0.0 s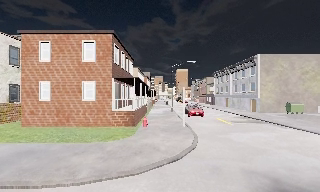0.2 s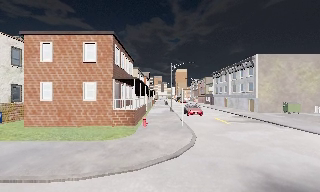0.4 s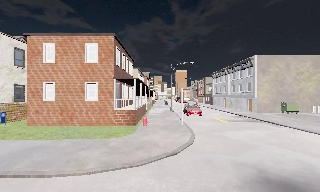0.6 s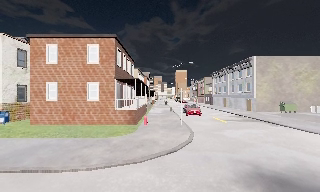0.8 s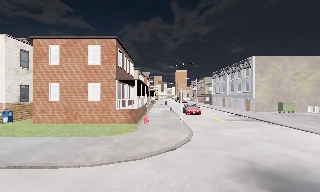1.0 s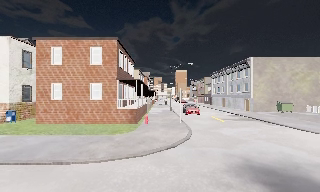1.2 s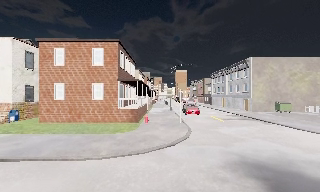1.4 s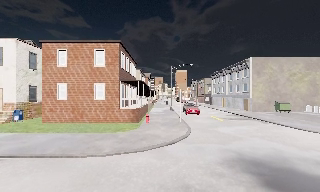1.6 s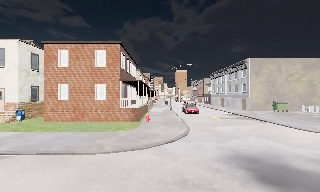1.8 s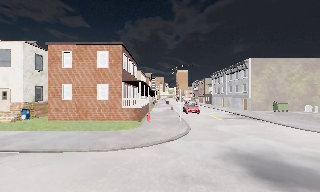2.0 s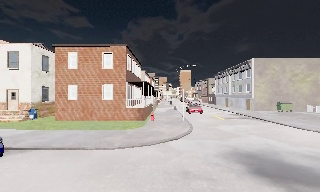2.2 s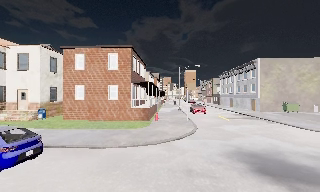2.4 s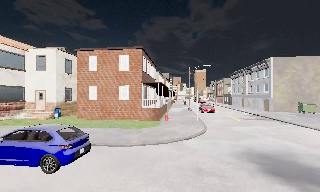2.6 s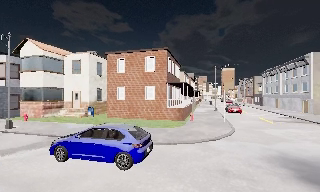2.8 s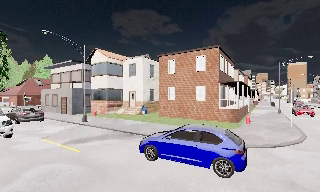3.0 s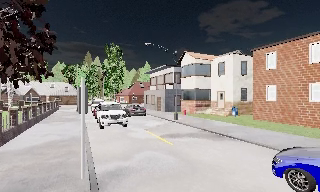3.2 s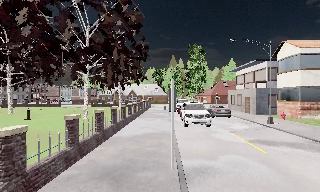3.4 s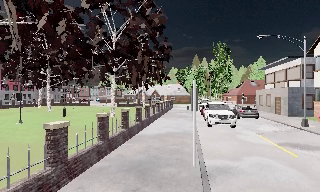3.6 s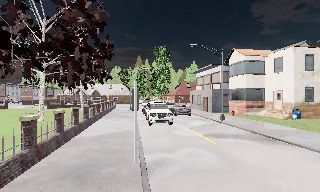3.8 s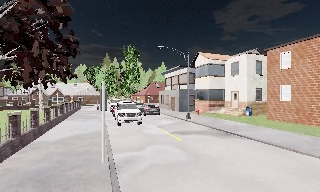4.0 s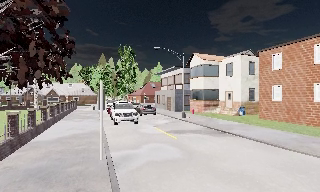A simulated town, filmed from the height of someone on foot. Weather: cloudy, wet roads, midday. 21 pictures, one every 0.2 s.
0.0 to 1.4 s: The camera travels backward, about 2 m, so what stands in front gets smaller.
1.4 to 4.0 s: The scene slides to the right, as the camera pans about 70 degrees to its left. It travels backward, about 3.5 m.
The film runs backward here.
